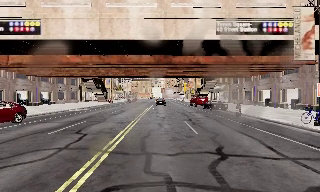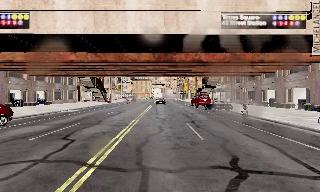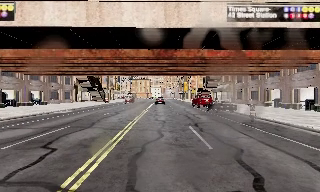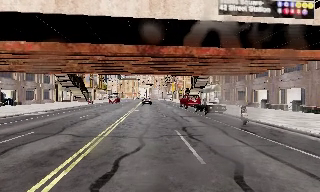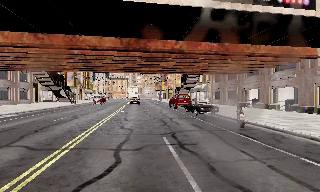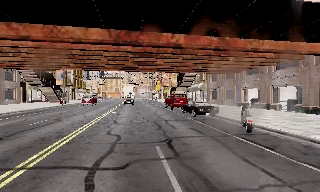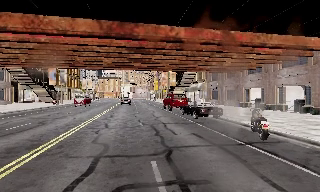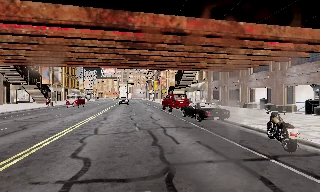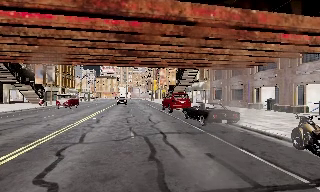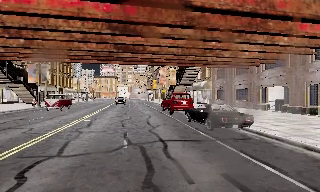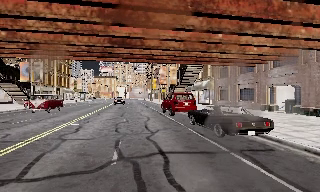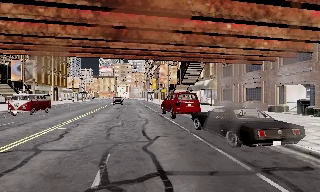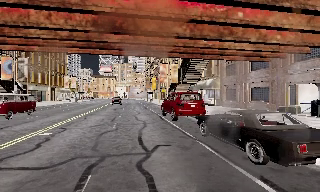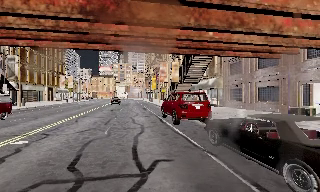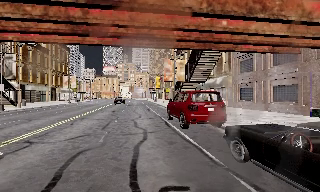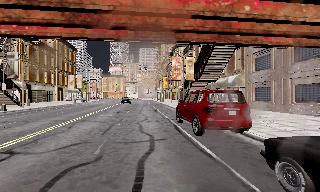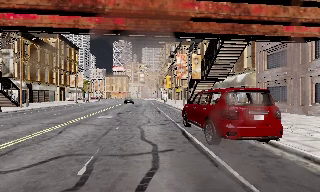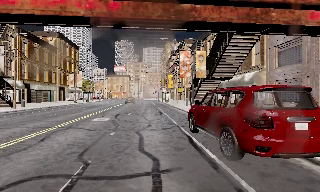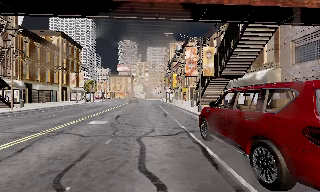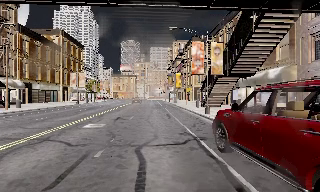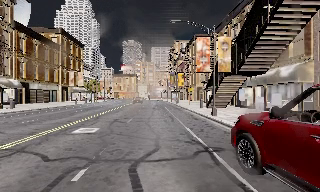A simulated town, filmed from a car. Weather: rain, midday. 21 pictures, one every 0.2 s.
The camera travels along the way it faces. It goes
forward.
0.0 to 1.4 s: The camera pans to its right, which is clockwise from overhead, by about 10 degrees. It travels forward, about 9 m, so what stands in front looms larger.
1.4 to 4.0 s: The camera travels forward, about 17 m, so what stands in front looms larger.
The film runs forward here.
